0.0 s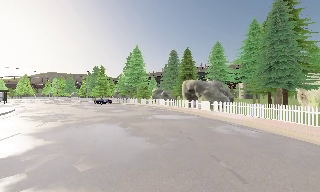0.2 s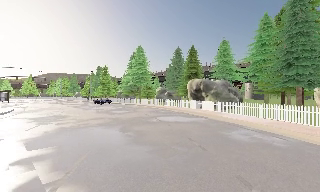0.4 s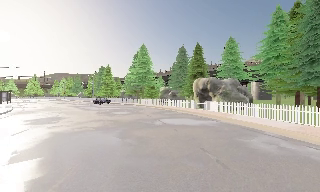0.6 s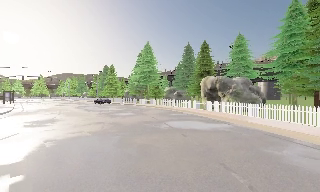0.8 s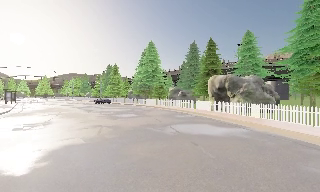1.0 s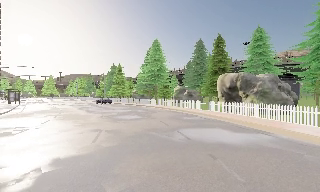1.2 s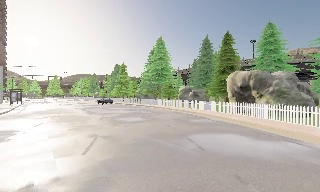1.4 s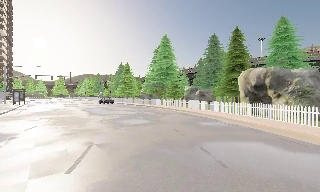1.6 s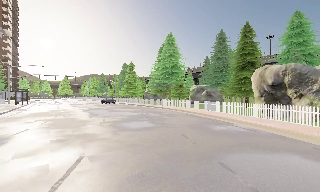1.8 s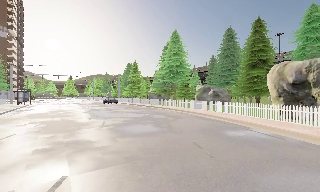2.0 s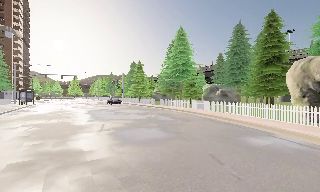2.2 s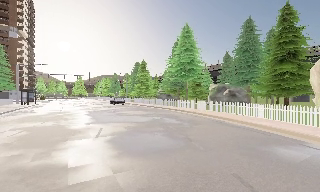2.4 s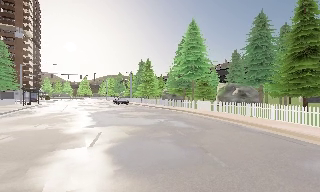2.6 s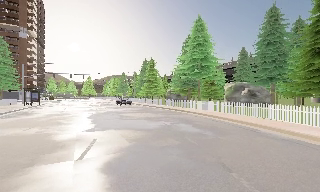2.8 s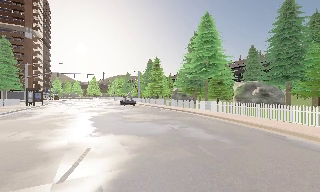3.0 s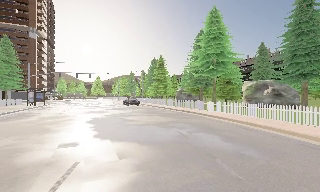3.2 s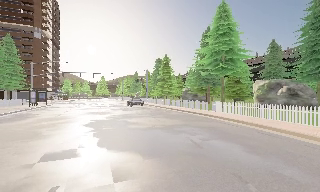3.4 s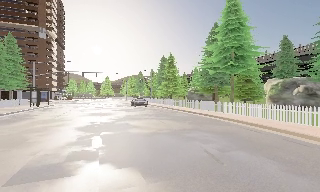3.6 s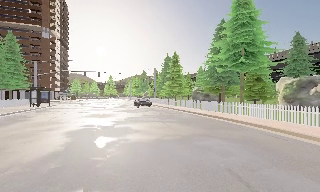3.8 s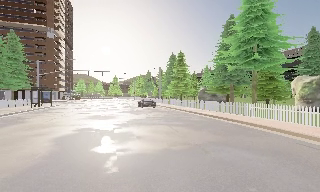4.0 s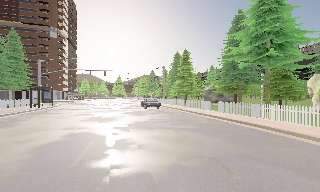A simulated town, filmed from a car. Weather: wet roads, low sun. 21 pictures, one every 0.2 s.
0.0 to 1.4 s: The camera swings to its left by about 10 degrees, and the scene slides to the right. It travels forward, about 8 m, so what stands in front looms larger.
1.4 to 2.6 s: The camera travels forward, about 7 m, so what stands in front looms larger.
2.6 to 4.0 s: The scene slides to the right, as the camera pans about 10 degrees to its left. It travels forward, about 8 m, so what stands in front looms larger.
The film runs forward here.
